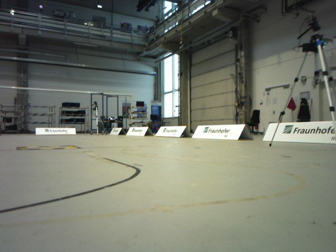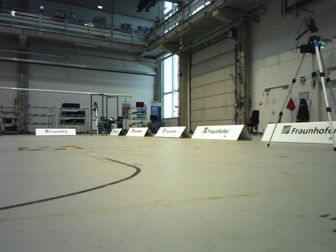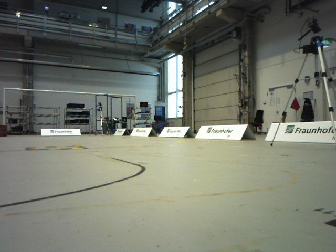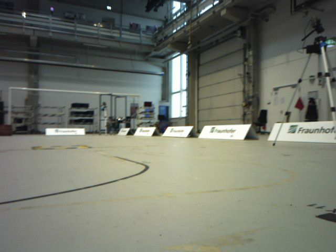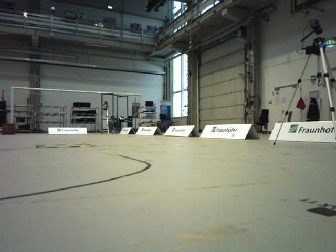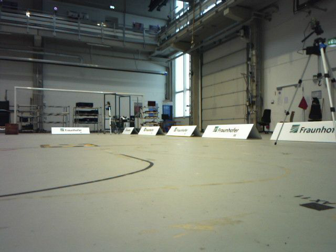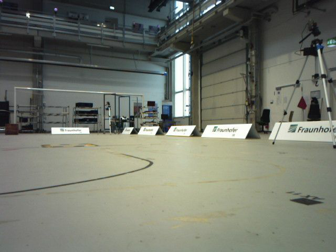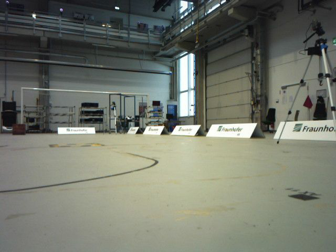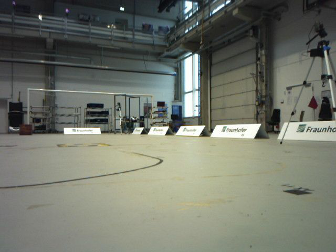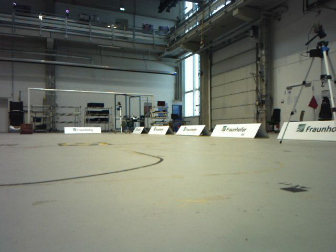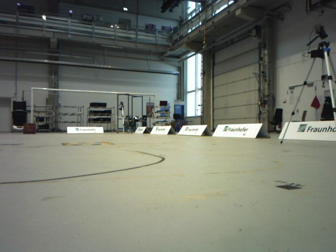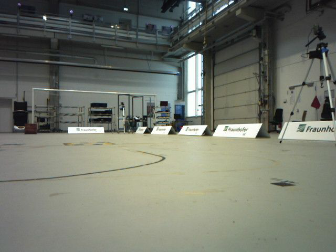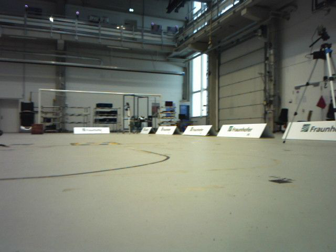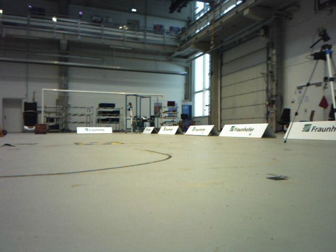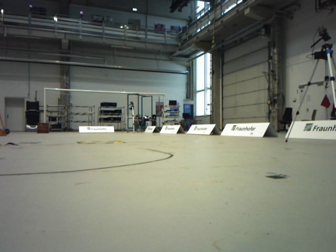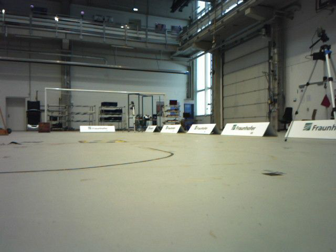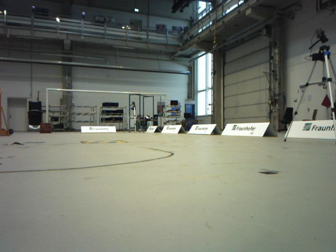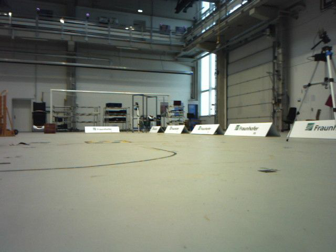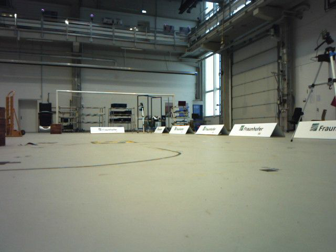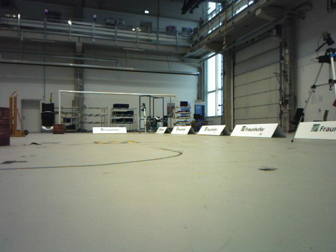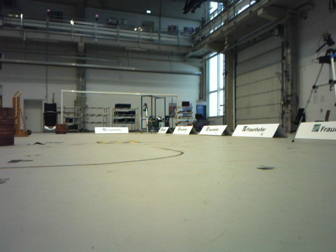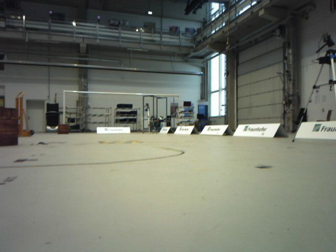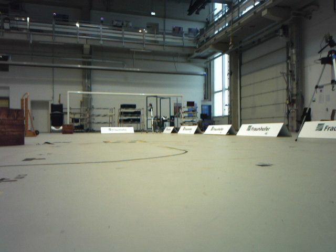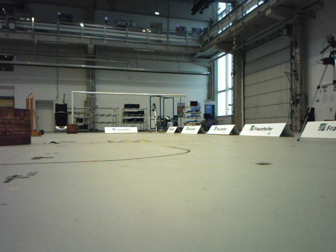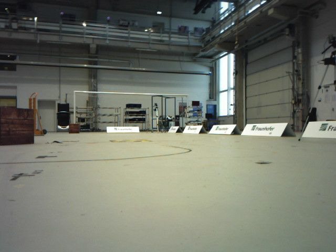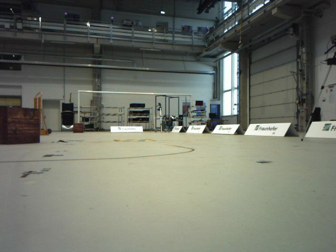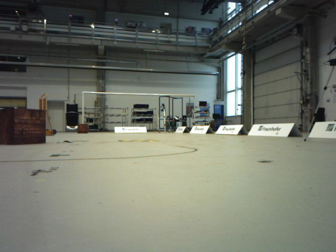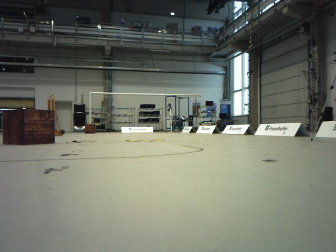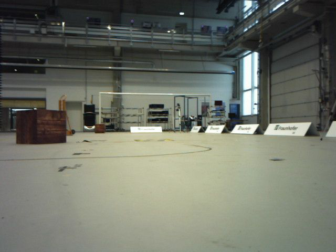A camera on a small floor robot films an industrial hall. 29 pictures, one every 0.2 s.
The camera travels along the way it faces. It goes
backward.
0.0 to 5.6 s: The camera swings to its left by about 15 degrees, and the scene slides to the right. It travels backward, about 1.2 m, so what stands in front gets smaller.
The film runs backward here.
